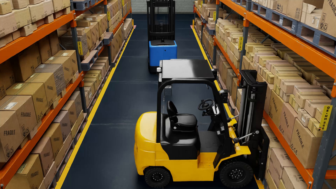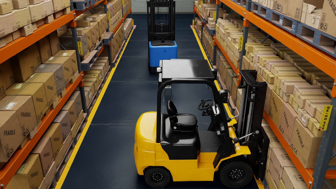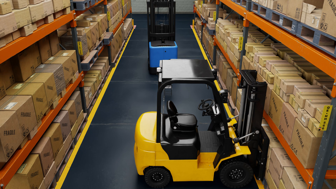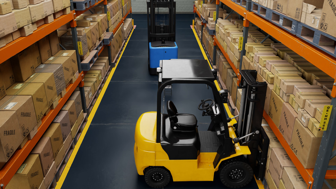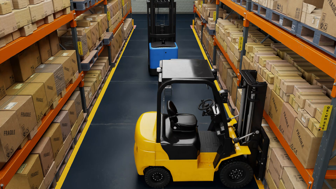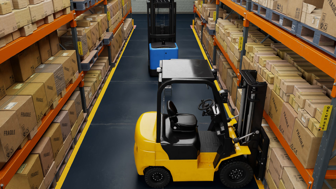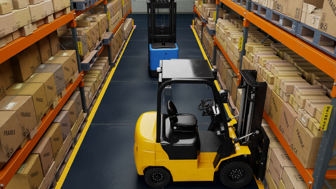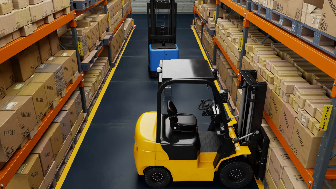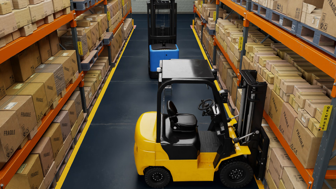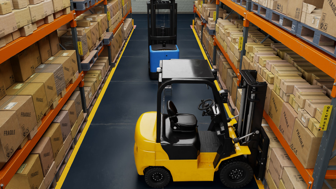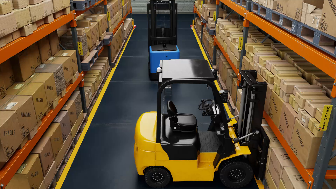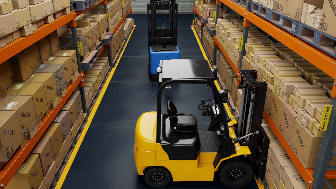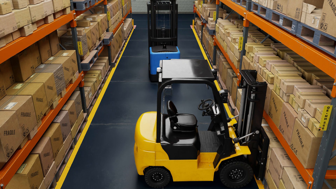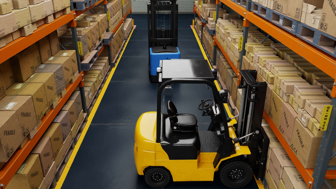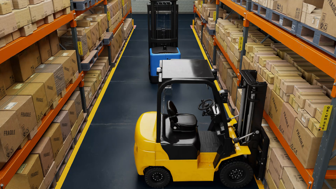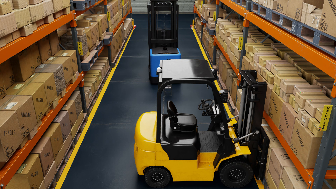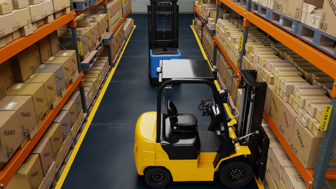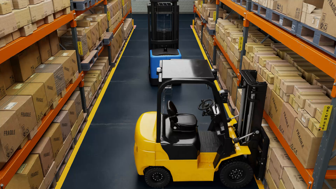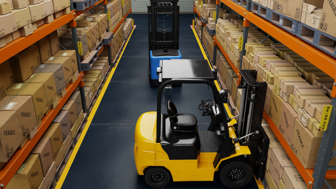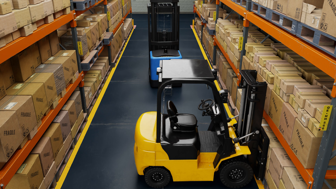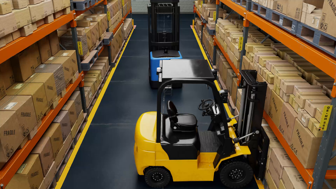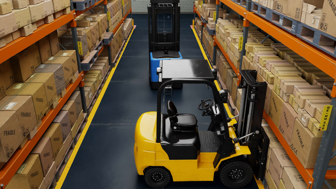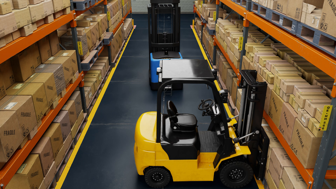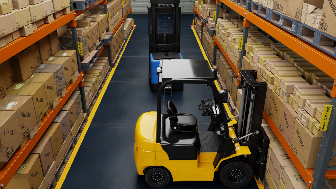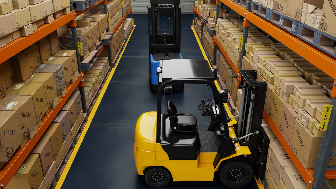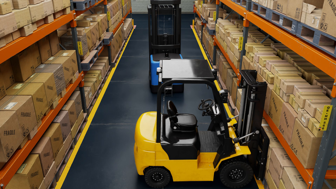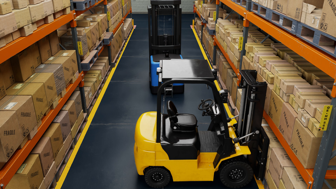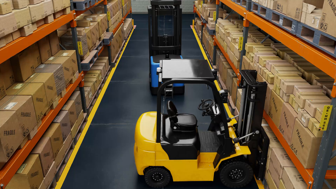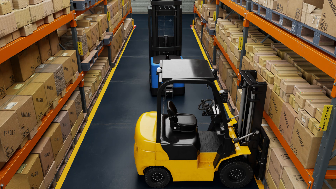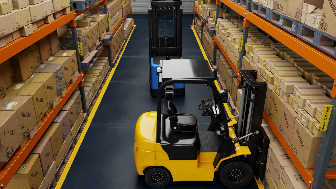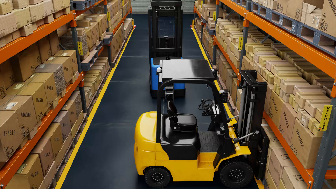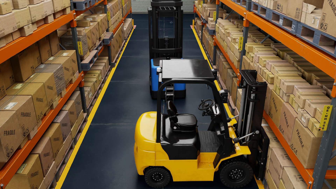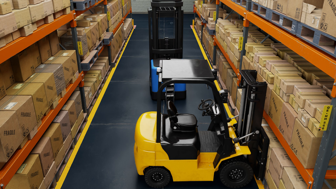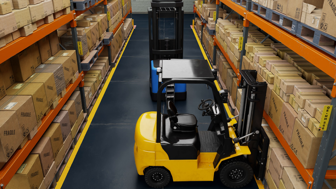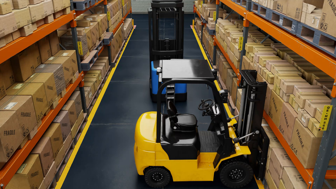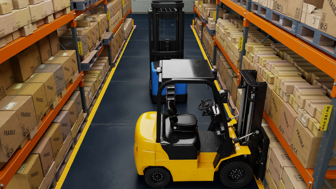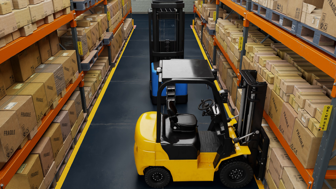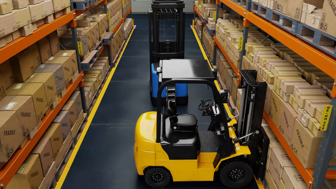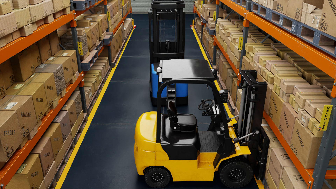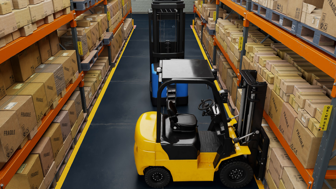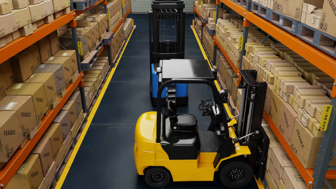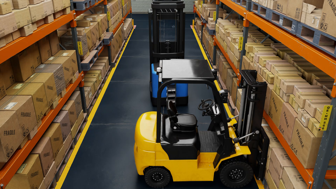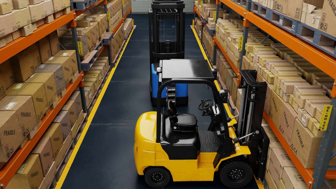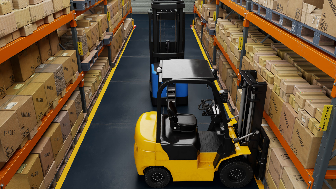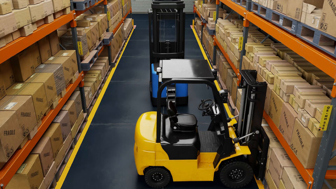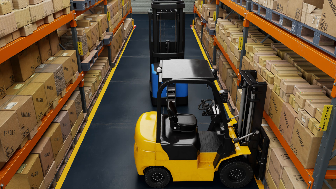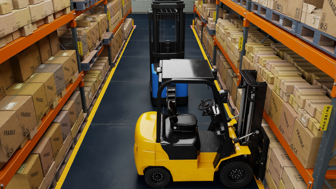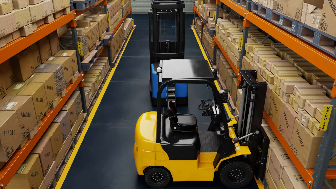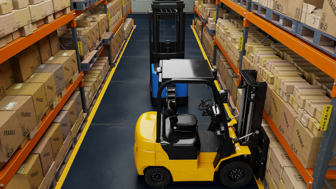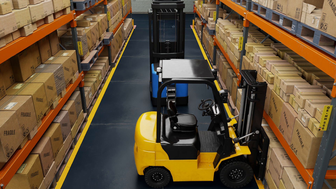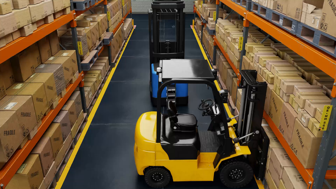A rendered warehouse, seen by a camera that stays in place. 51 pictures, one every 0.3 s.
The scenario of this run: A forklift runs into an object in its way.
